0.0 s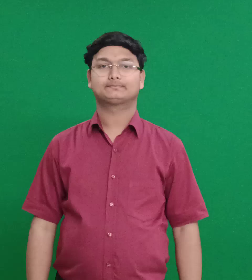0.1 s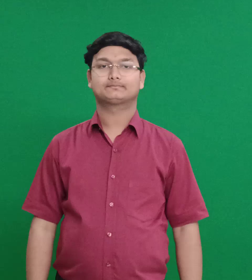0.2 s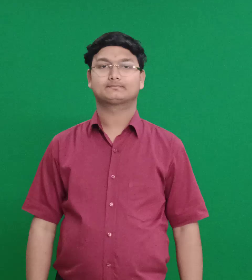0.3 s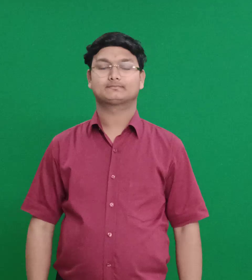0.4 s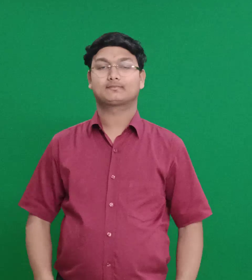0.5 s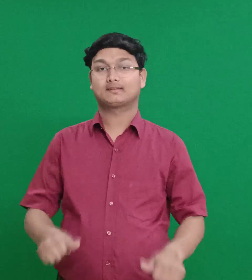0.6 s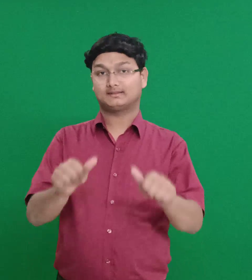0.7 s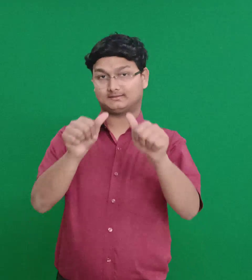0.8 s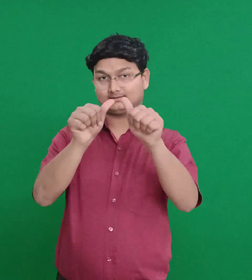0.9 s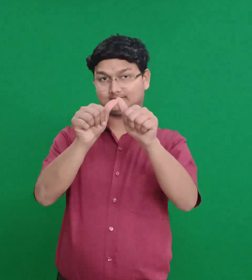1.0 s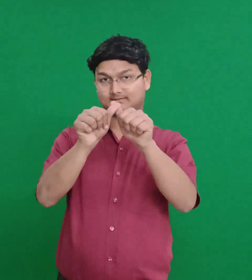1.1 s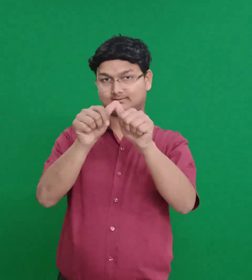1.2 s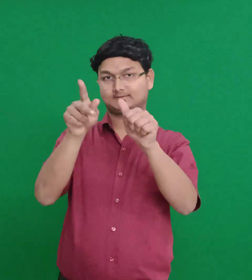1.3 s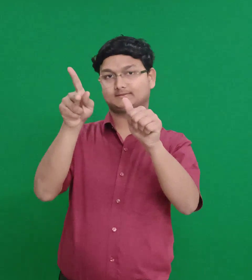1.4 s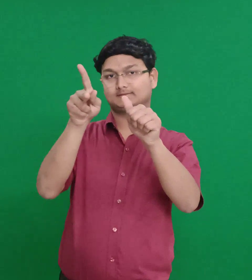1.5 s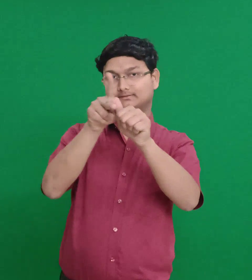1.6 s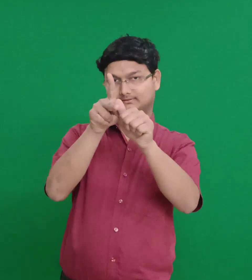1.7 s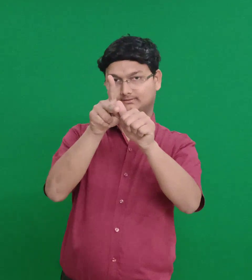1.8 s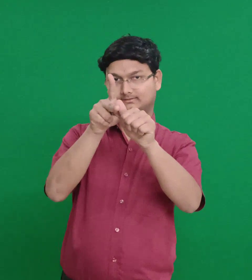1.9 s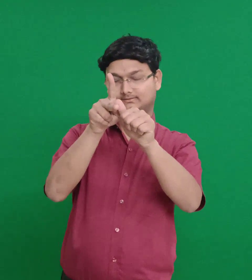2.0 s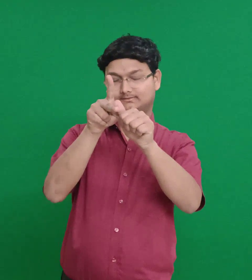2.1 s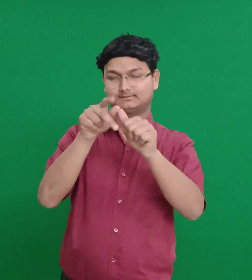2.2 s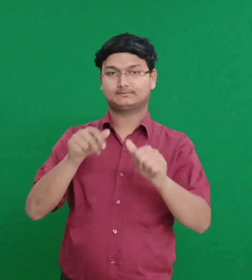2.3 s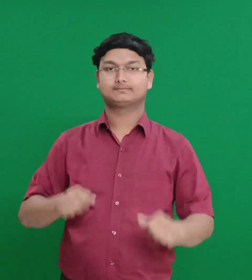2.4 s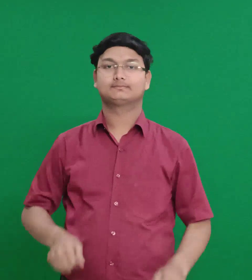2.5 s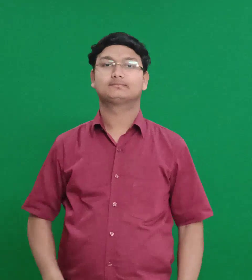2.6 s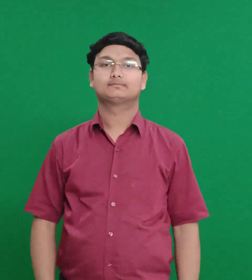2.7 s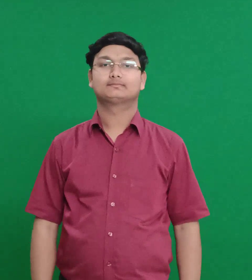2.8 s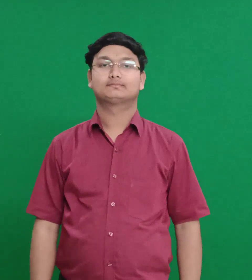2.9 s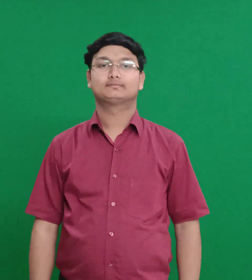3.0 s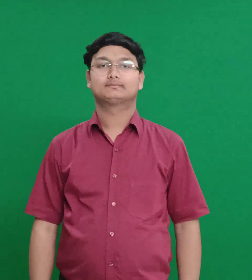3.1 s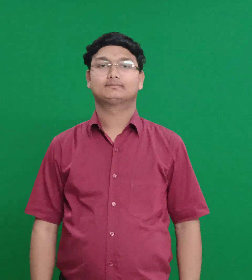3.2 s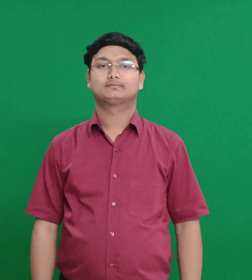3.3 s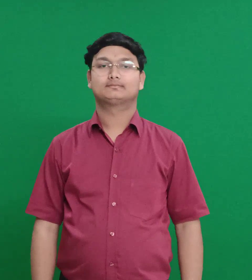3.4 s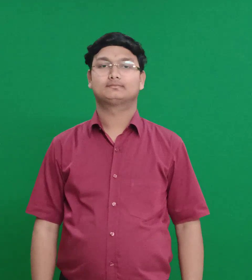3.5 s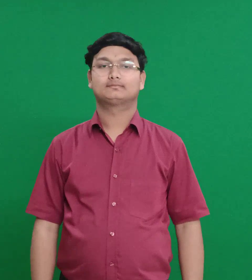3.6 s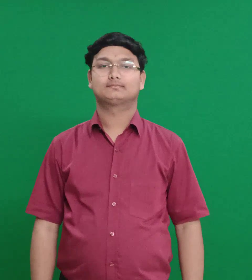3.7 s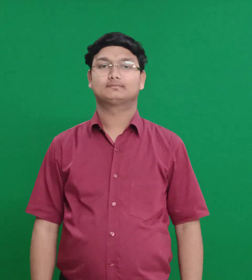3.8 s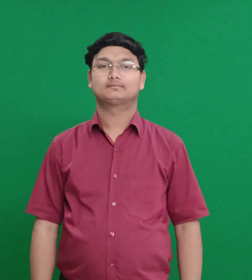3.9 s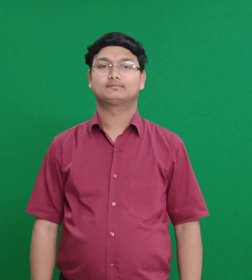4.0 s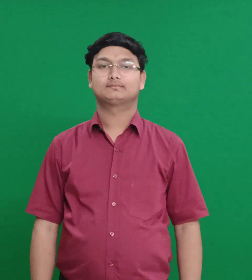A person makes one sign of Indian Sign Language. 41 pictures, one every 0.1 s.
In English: adonijah
